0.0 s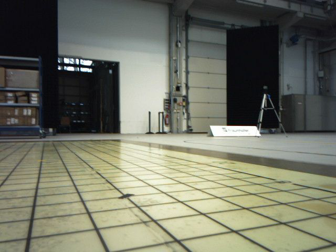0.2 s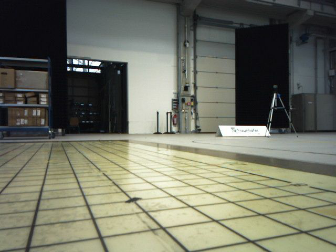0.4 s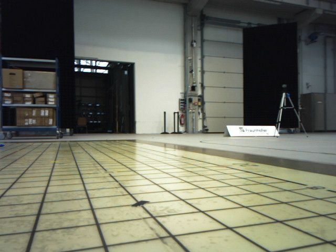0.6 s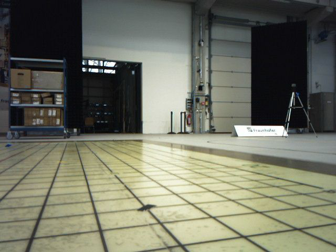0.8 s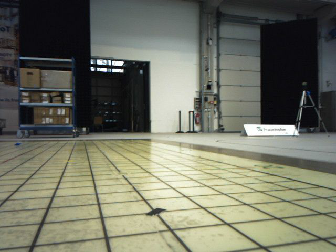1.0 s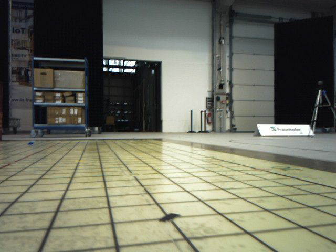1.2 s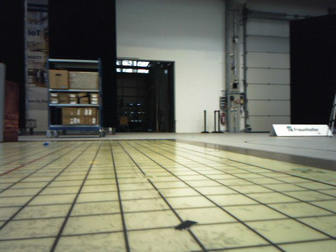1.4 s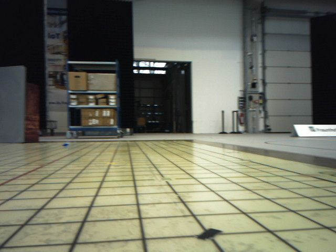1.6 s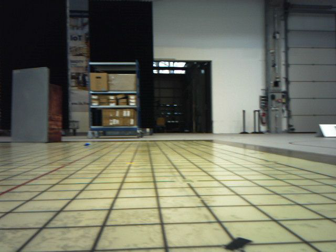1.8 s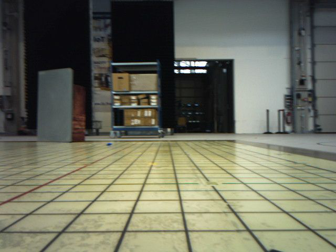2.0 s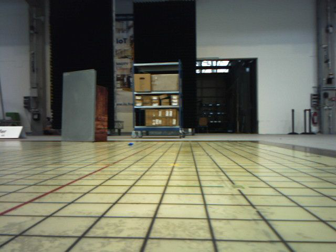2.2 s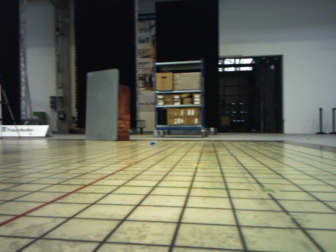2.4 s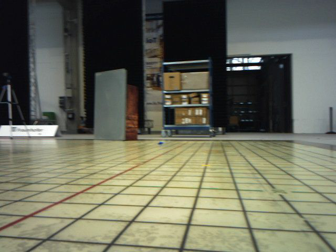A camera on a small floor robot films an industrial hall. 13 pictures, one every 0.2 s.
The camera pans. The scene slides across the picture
to the right.
The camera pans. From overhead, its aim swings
counterclockwise.
0.0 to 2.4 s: The camera pans to its left, which is counterclockwise from overhead, by about 35 degrees. It travels forward, about 0.4 m.
The film runs forward here.
